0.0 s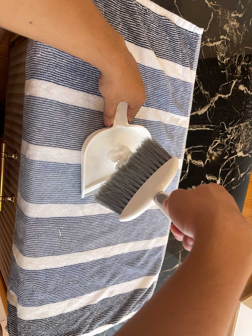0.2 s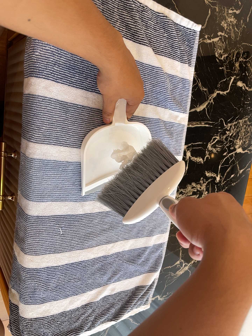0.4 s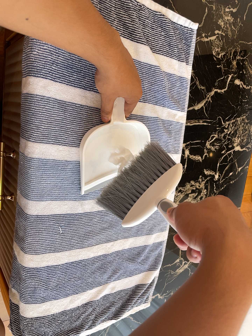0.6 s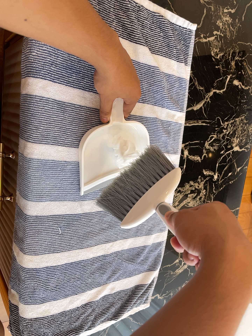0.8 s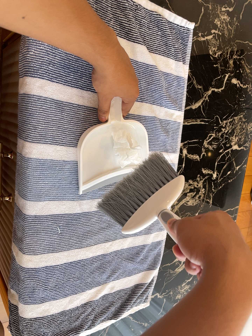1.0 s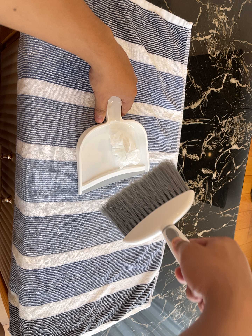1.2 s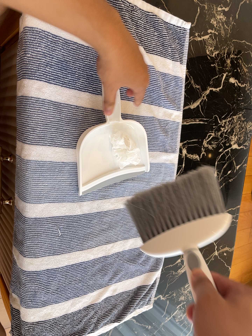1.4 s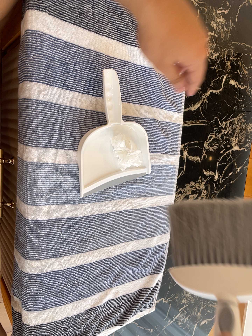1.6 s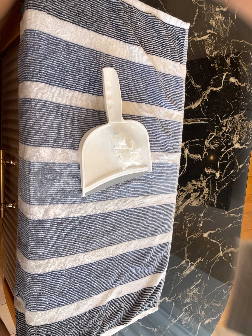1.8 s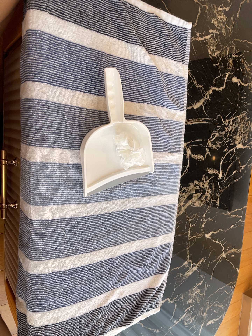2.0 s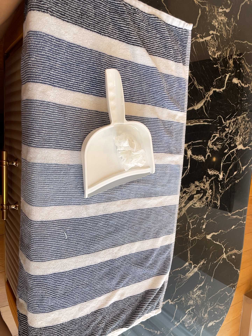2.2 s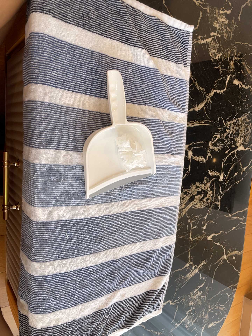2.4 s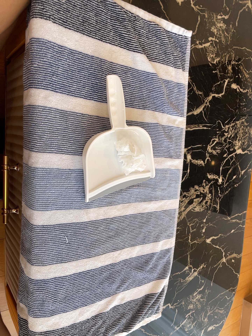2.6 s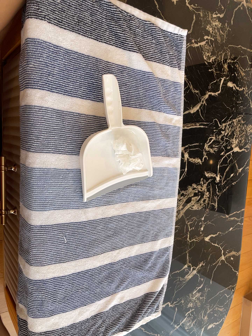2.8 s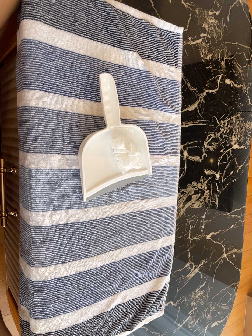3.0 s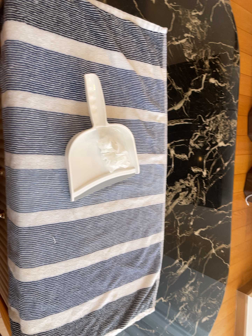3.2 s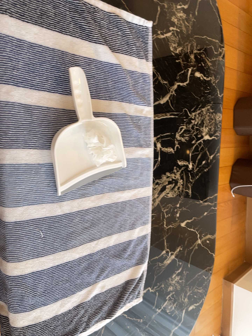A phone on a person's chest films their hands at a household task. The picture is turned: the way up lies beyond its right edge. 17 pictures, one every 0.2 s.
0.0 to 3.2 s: The camera rolls about its line of sight by about 10 degrees, and the scene rotates counterclockwise.
The film runs forward here.
